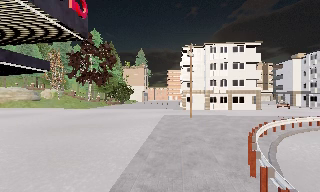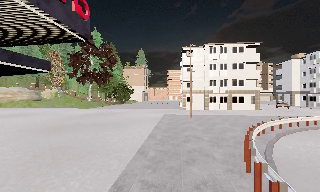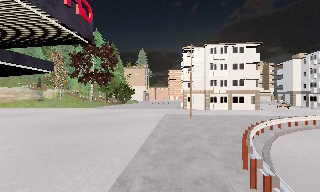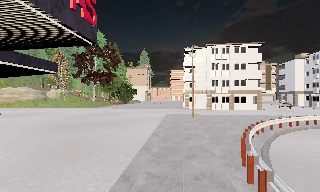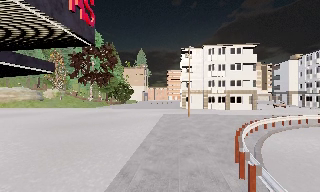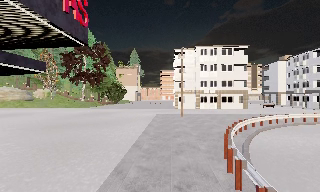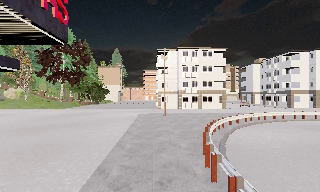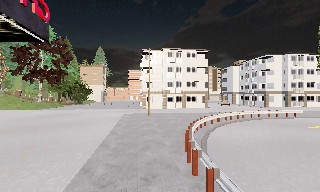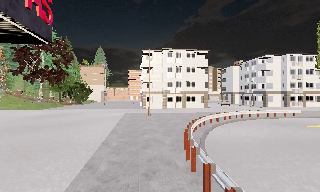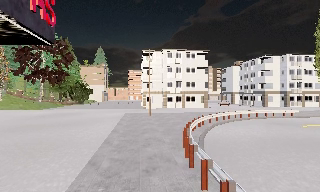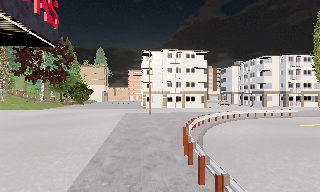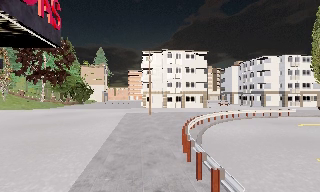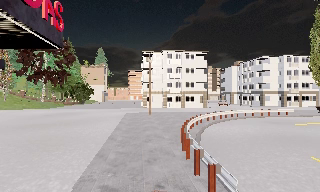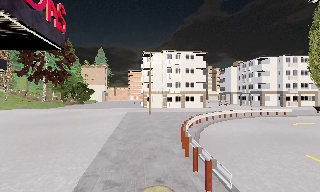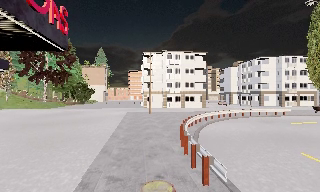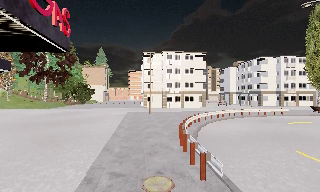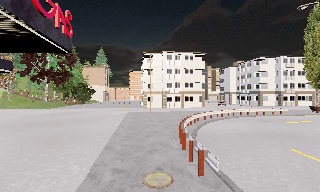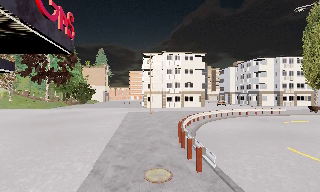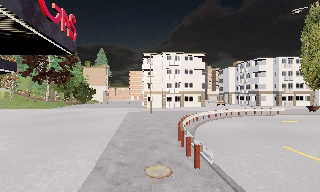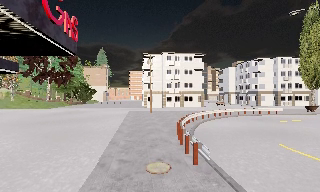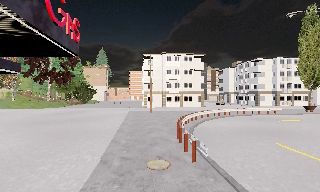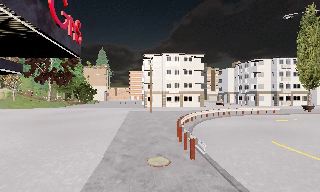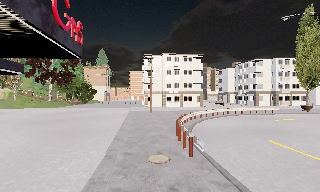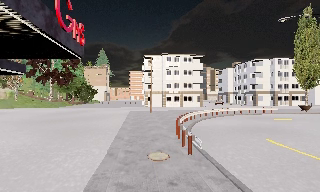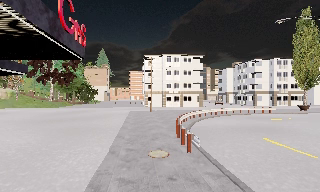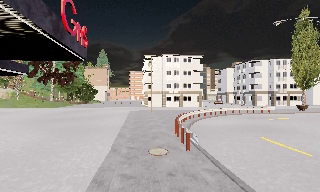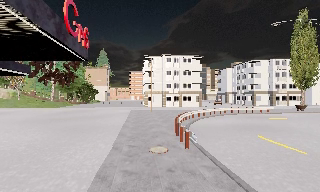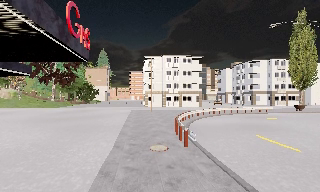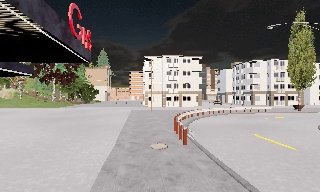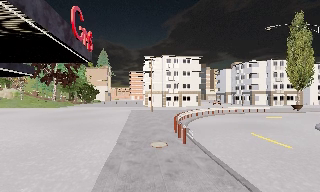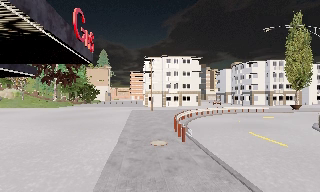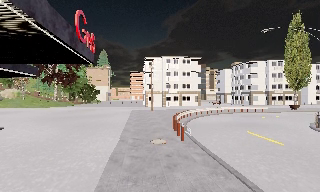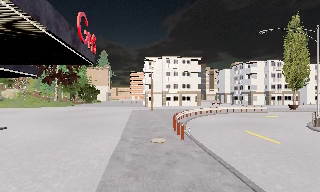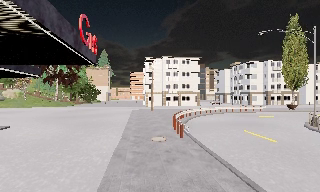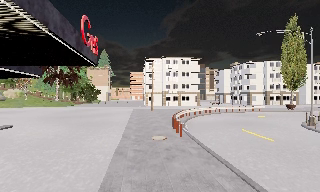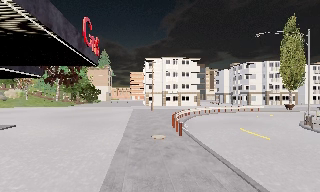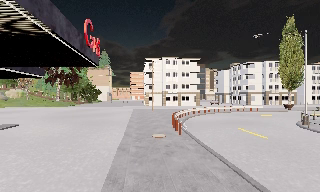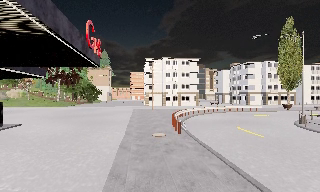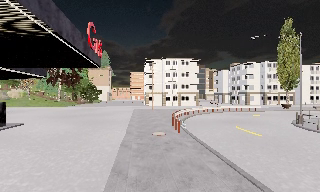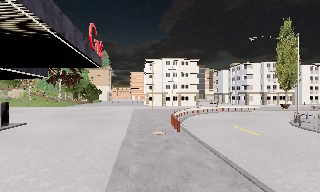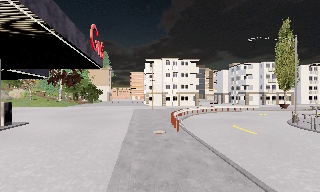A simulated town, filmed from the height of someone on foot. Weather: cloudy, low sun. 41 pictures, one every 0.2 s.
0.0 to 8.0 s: The scene slides to the left, as the camera pans about 15 degrees to its right. It travels backward, about 9 m, so what stands in front gets smaller.
The film runs backward here.
